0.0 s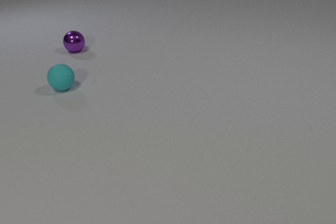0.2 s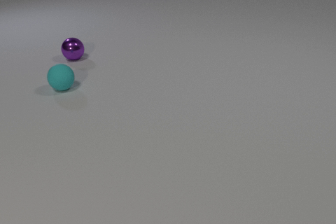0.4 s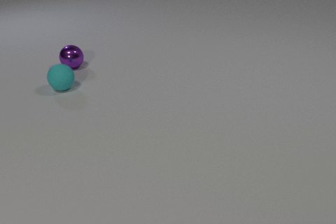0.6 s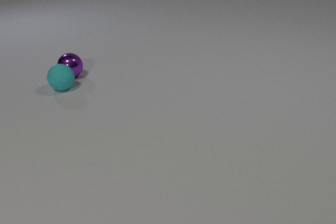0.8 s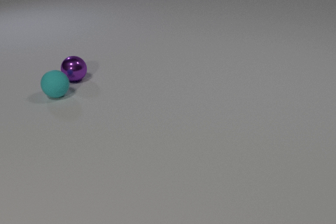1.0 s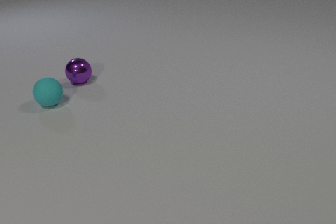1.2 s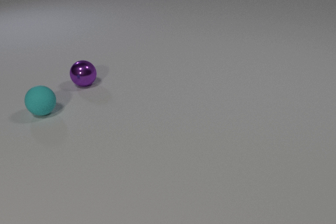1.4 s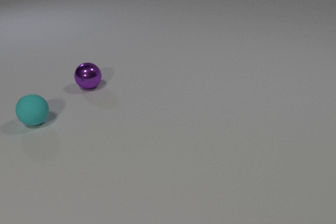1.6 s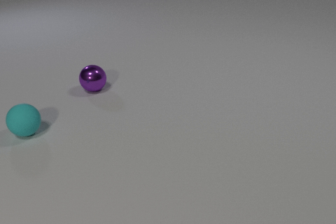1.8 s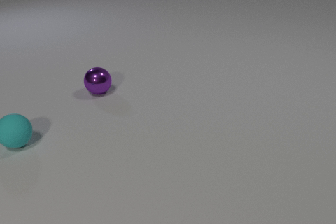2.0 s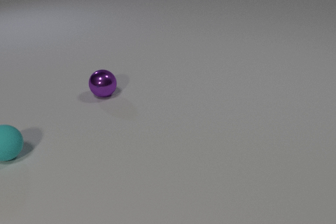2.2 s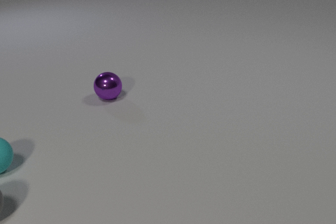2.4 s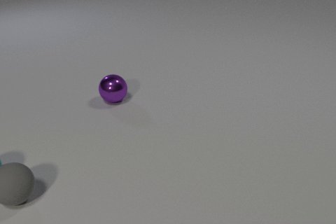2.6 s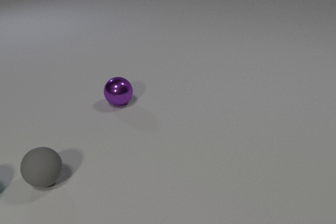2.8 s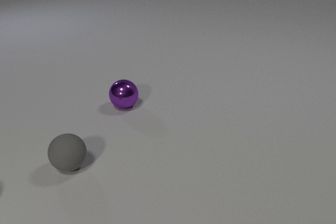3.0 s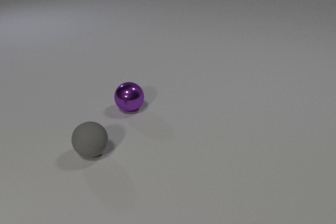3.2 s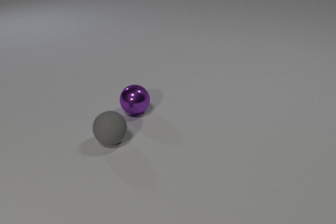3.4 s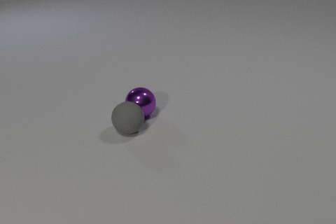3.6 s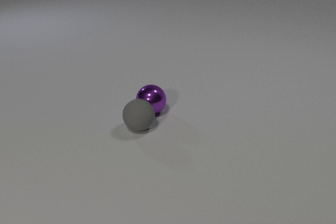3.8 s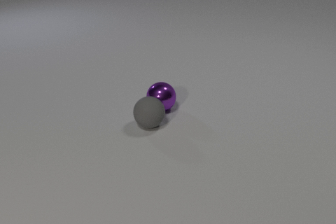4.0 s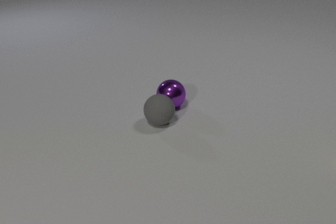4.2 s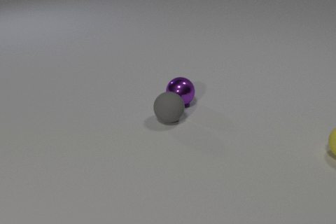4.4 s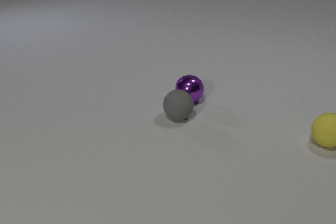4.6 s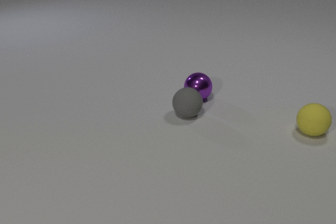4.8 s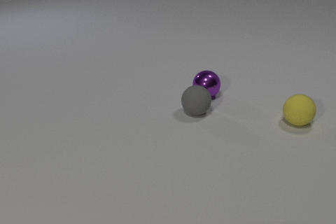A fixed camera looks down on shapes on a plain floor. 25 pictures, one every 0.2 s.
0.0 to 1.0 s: The purple metal sphere rolls toward the camera. The cyan rubber sphere rolls toward the camera and to the left. The purple metal sphere and the cyan rubber sphere collide.
1.0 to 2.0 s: The purple metal sphere rolls toward the camera and to the right. The cyan rubber sphere rolls toward the camera and to the left.
2.0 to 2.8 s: The purple metal sphere rolls toward the camera and to the right. The cyan rubber sphere rolls toward the camera and to the left, leaves at the left edge. The gray rubber sphere comes in at the left edge, rolls to the right and away from the camera.
2.8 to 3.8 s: The purple metal sphere rolls to the right. The gray rubber sphere rolls to the right and away from the camera. The purple metal sphere and the gray rubber sphere collide.
3.8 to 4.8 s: The purple metal sphere rolls to the right and away from the camera. The gray rubber sphere rolls to the right and away from the camera. The yellow rubber sphere comes in at the right edge, rolls to the left and away from the camera.
What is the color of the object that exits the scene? cyan.
How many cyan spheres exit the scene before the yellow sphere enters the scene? 1.
Are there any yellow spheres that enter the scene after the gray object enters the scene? yes.
